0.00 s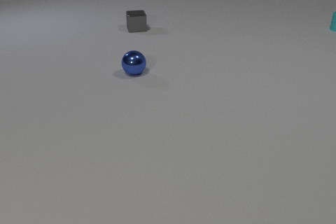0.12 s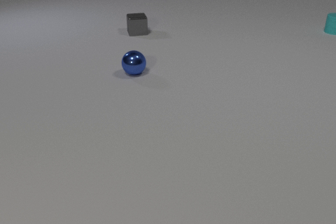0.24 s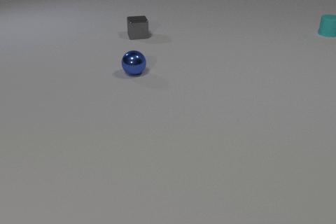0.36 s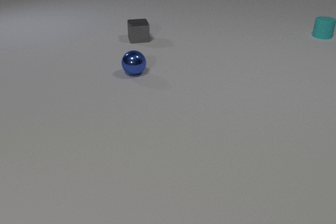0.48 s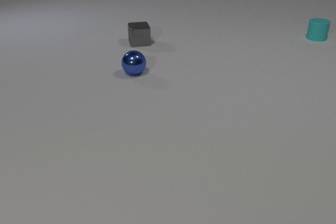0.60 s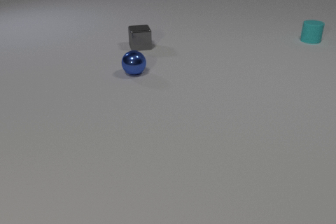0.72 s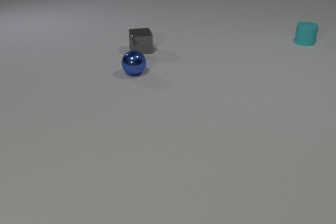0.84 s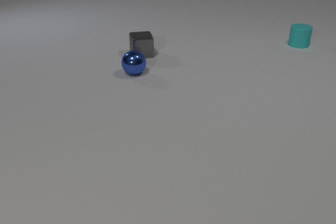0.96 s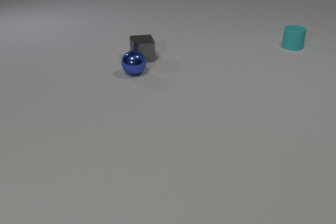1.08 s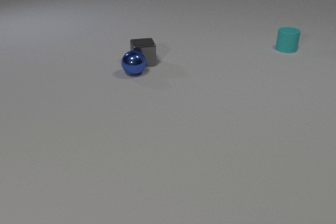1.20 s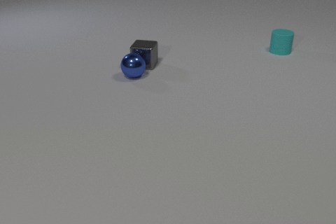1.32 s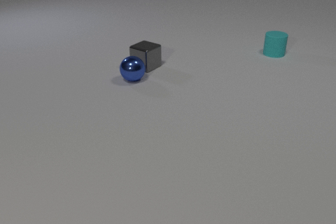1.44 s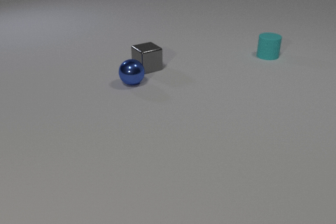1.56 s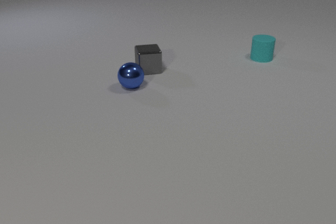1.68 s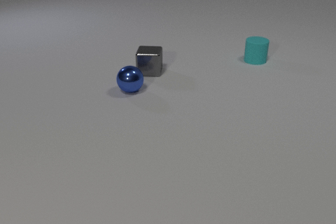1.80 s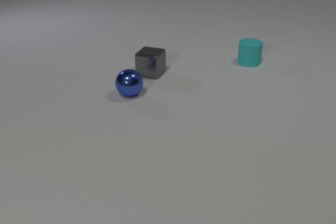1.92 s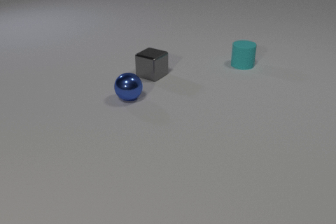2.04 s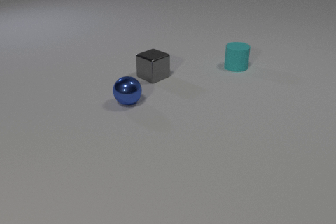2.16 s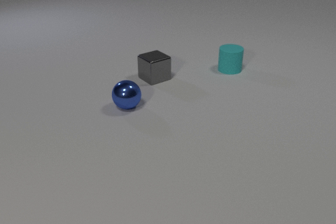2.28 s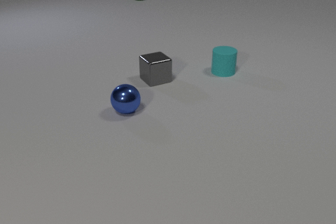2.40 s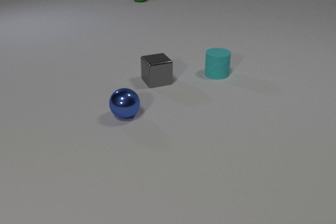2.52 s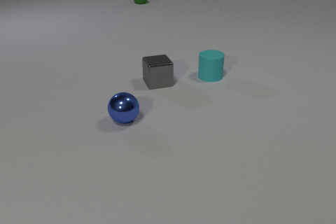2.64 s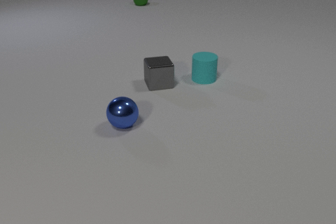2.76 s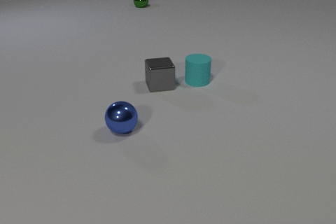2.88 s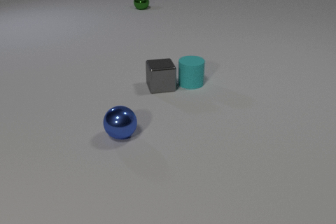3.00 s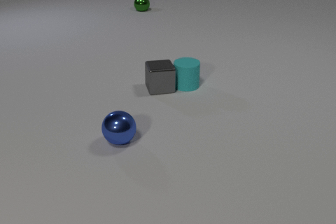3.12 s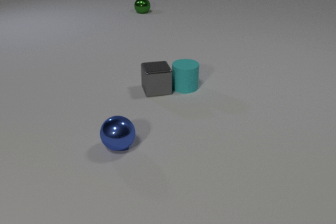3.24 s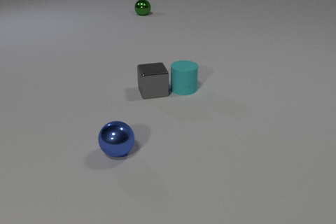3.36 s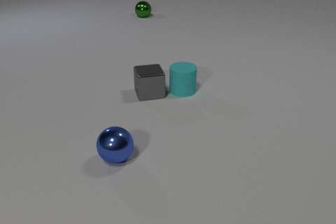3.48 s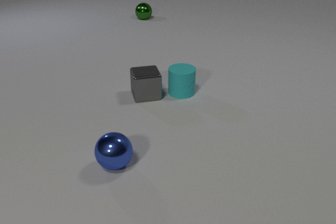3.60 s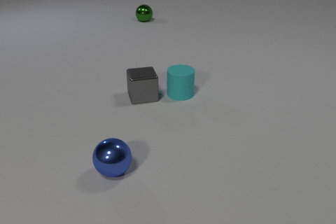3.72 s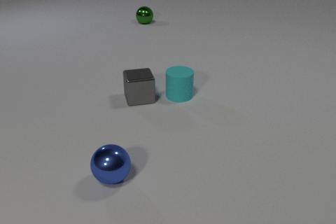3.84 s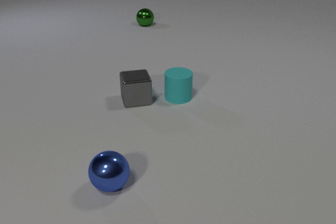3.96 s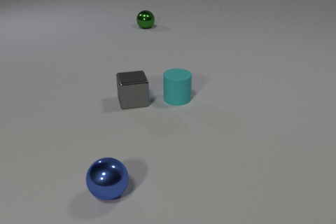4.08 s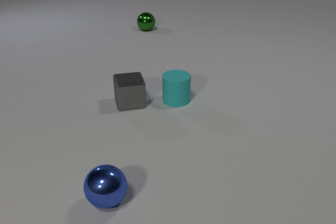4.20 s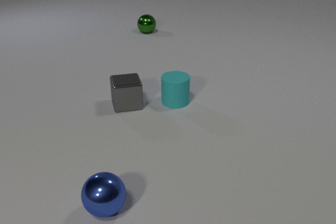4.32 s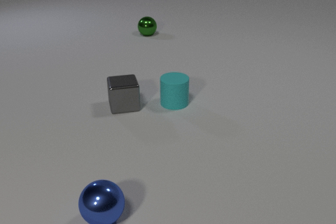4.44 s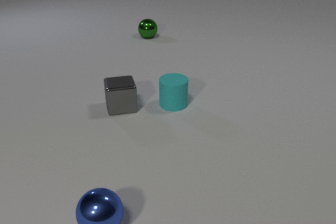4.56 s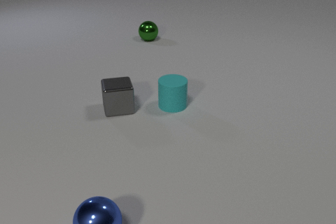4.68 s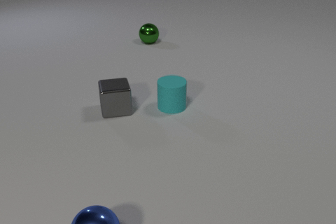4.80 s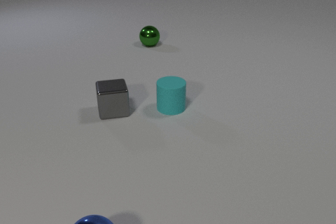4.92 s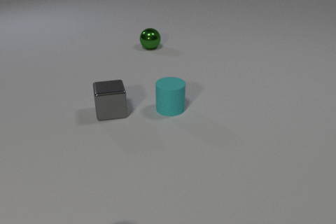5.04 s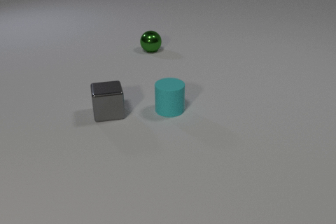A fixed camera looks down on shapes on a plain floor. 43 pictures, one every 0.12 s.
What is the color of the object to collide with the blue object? gray.
How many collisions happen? 2.
What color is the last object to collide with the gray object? cyan.
0.00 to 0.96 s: The gray metal cube slides toward the camera. The cyan rubber cylinder slides toward the camera and to the left.
0.96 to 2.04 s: The gray metal cube slides toward the camera, spins clockwise seen from above by about 150 degrees, its near face sliding to the left. The blue metal sphere rolls toward the camera. The cyan rubber cylinder slides toward the camera and to the left. The gray metal cube and the blue metal sphere collide.
2.04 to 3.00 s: The gray metal cube slides toward the camera, spins so that its near face slides to the left, clockwise seen from above. The blue metal sphere rolls toward the camera. The cyan rubber cylinder slides toward the camera and to the left. The green metal sphere comes in at the top edge, rolls toward the camera. The gray metal cube and the cyan rubber cylinder collide.
3.00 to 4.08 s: The gray metal cube slides toward the camera and to the left. The blue metal sphere rolls toward the camera. The cyan rubber cylinder slides toward the camera. The green metal sphere rolls toward the camera.
4.08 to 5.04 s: The gray metal cube slides to the left and toward the camera. The blue metal sphere rolls toward the camera, leaves at the bottom edge. The cyan rubber cylinder slides toward the camera. The green metal sphere rolls toward the camera.
